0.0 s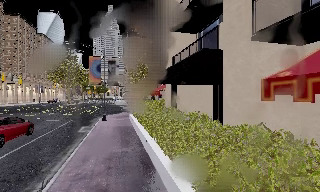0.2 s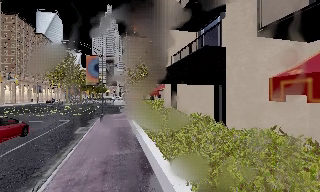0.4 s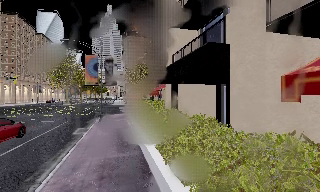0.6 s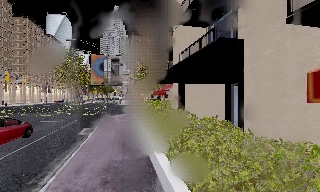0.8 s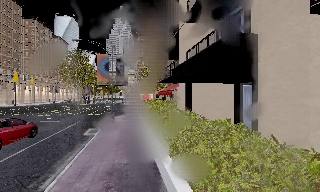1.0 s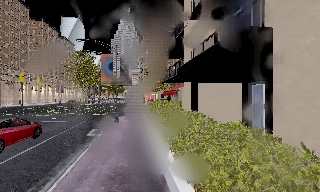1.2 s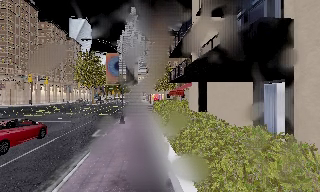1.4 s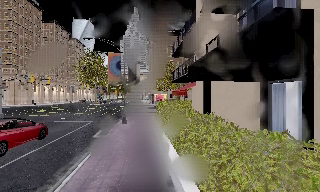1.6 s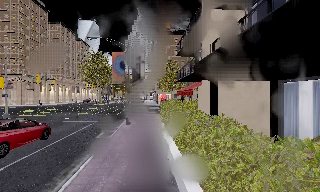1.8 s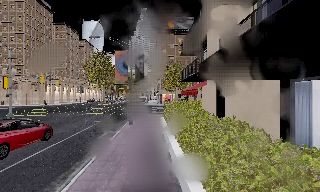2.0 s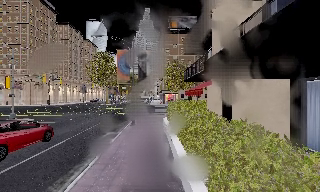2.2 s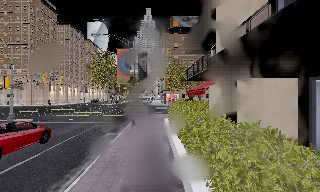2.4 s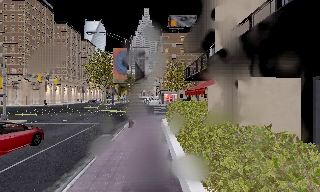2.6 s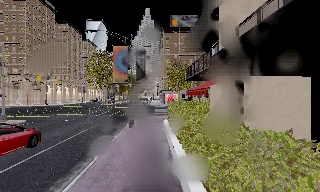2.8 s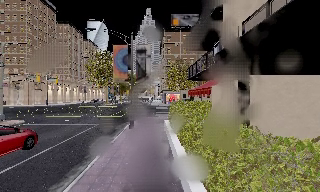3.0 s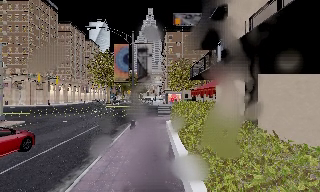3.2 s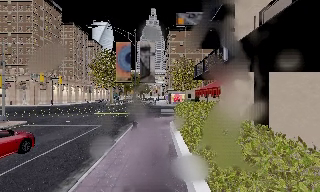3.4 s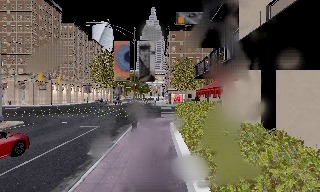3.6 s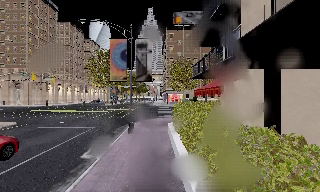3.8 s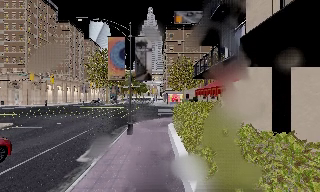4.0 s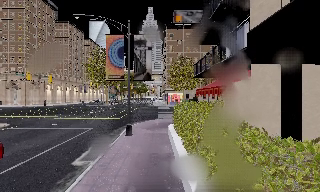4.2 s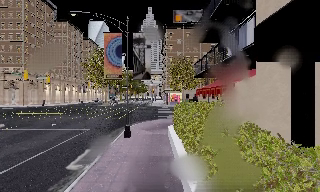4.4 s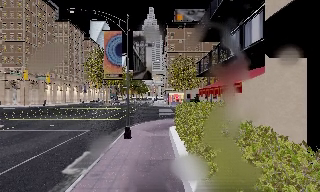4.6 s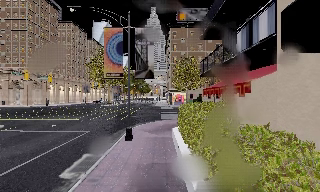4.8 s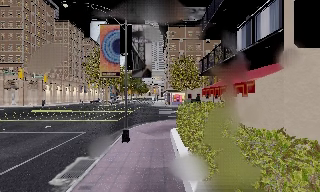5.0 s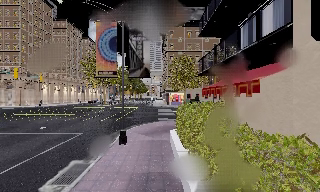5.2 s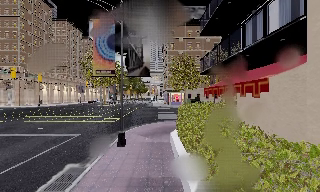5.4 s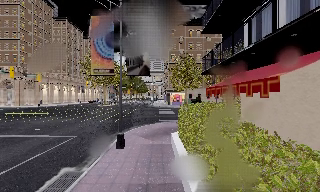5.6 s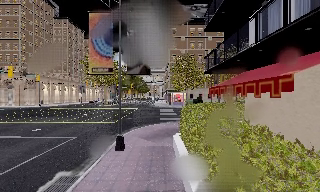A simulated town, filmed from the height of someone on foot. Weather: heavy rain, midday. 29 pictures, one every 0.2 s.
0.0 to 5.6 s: The camera swings to its left by about 15 degrees, and the scene slides to the right. It travels forward, about 10 m, so what stands in front looms larger.
The film runs forward here.
